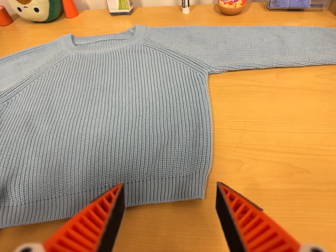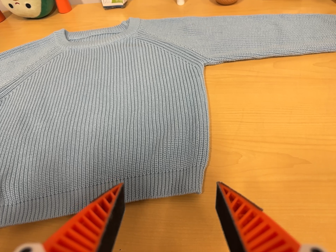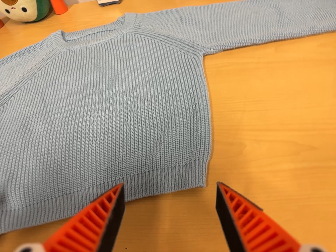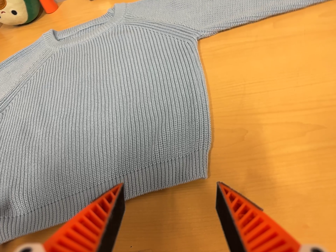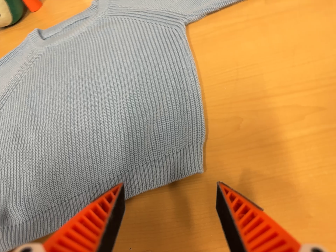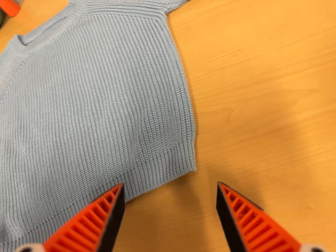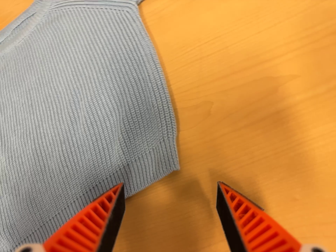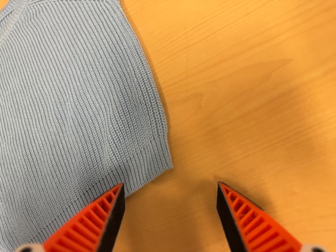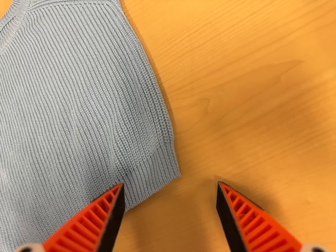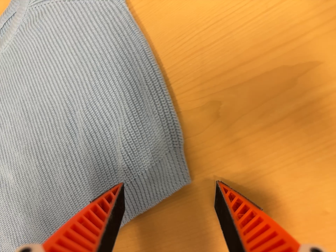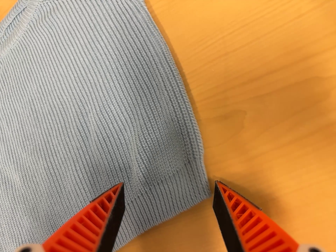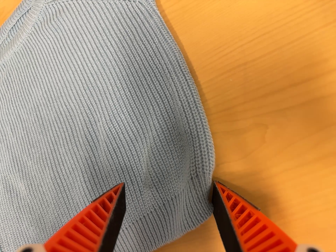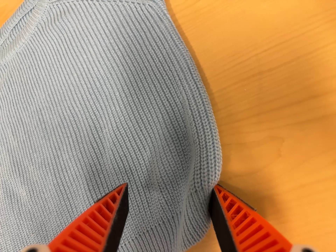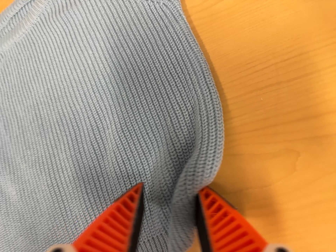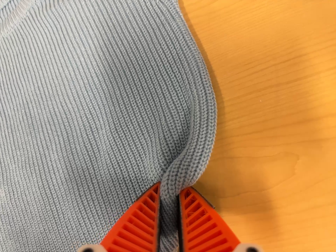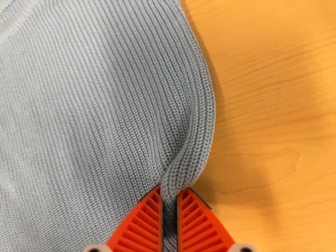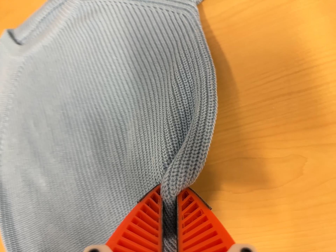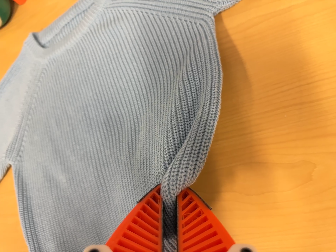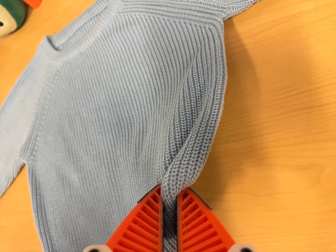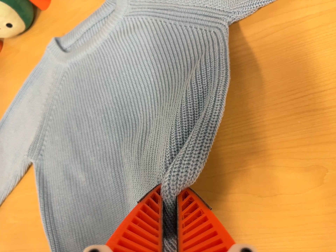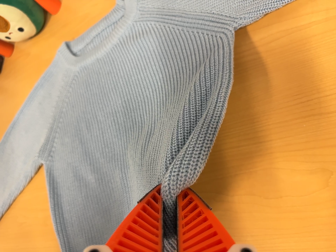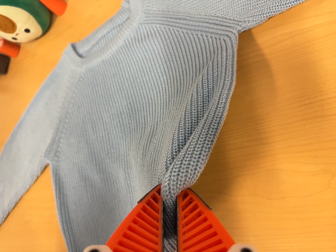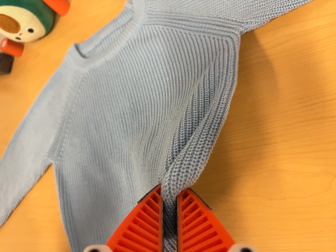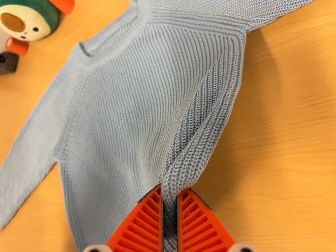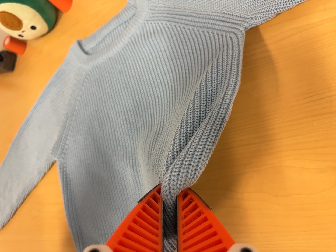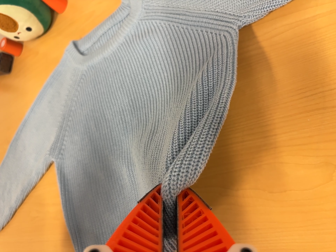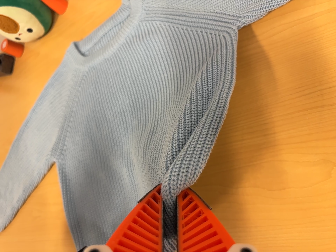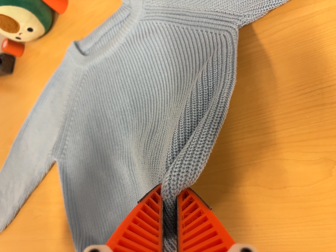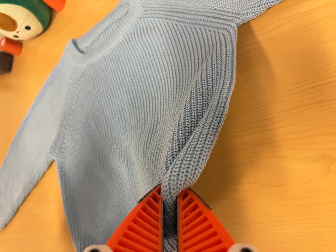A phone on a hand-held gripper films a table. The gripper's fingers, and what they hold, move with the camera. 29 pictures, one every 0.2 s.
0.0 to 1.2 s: The camera travels to its right, forward and toward the top of its view, about 12 cm. Its aim tips toward the bottom of its view by about 15 degrees, and the scene shifts upward. It rolls about its line of sight by about 30 degrees, and the scene rotates counterclockwise.
1.2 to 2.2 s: The camera travels toward the top of its view and forward, about 8 cm. Its aim tips toward the bottom of its view by about 10 degrees.
2.2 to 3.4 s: The camera travels to its left, about 6 cm, so close, fixed things drift to the right.
3.4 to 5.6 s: The camera shifts only a little, or ends up much as it began.
The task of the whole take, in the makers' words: fold up.
The film runs forward here.
